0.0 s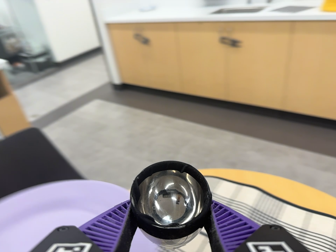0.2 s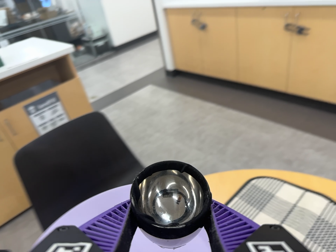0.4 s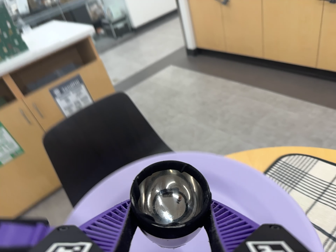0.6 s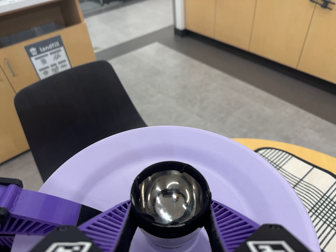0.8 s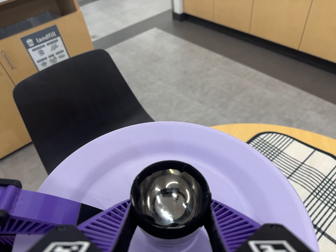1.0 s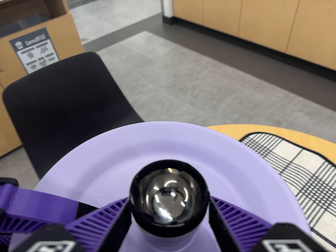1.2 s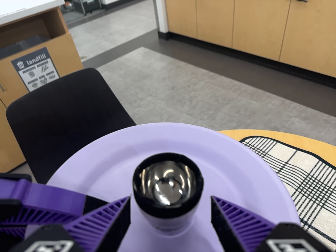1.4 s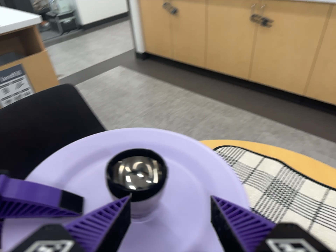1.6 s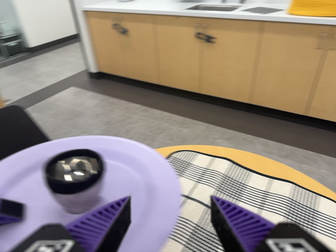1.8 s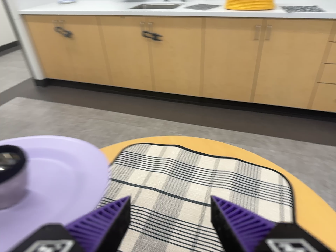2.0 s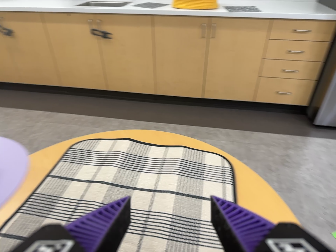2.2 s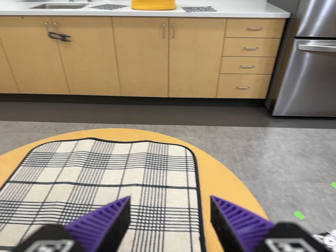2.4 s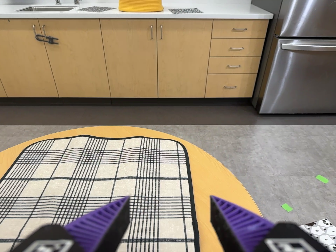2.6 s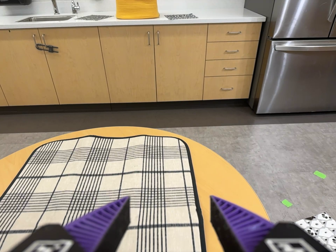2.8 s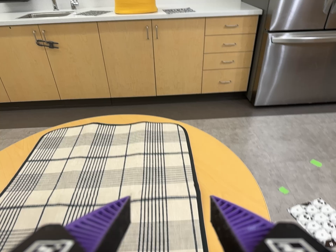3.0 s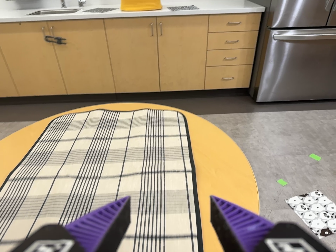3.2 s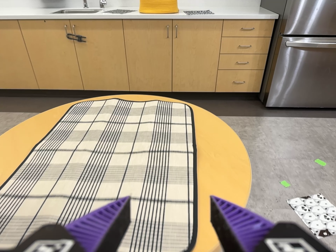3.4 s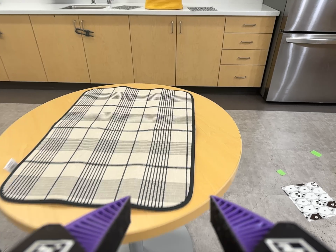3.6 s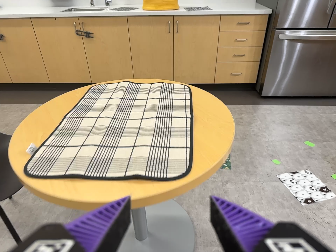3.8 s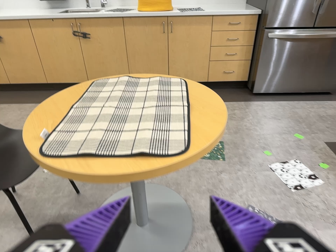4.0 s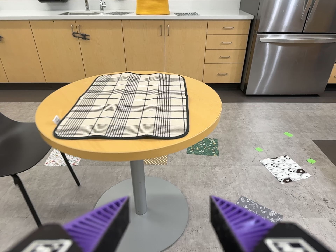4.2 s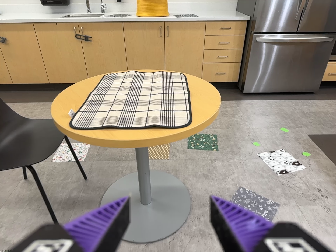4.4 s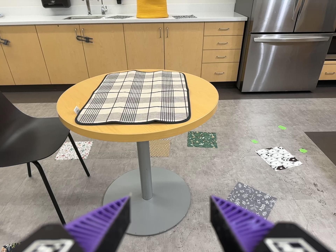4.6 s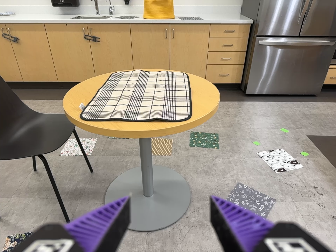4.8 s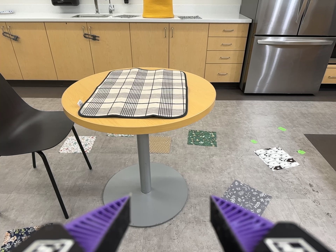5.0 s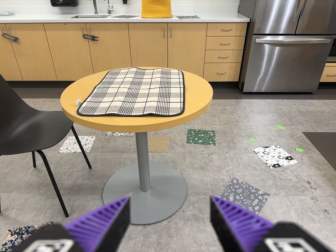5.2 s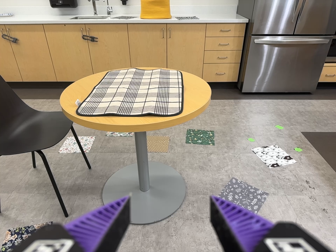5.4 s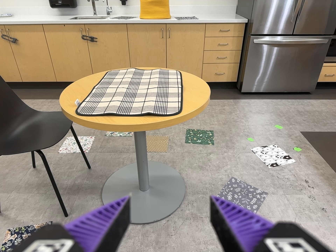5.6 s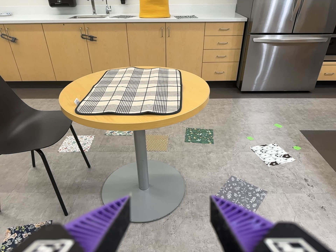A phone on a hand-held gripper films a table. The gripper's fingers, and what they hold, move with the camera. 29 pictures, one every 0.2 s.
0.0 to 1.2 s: The camera travels to its left, about 7 cm, so close, fixed things drift to the right. Its aim tips toward the bottom of its view by about 10 degrees, and the scene shifts upward.
1.2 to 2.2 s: The scene slides to the left, as the camera pans about 40 degrees to its right. It travels to its right, toward the bottom of its view and backward, about 18 cm, so close, fixed things drift to the left. Its aim tips toward the top of its view by about 10 degrees. It rolls about its line of sight by about 20 degrees, and the scene rotates counterclockwise.
2.2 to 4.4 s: The camera travels backward and toward the bottom of its view, about 80 cm, so what stands in front gets smaller.
4.4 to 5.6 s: The camera travels backward and to its right, about 10 cm, so what stands in front gets smaller.
The film runs backward here.
